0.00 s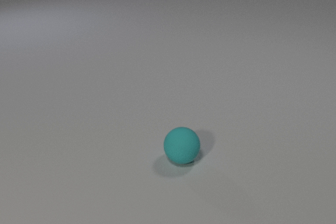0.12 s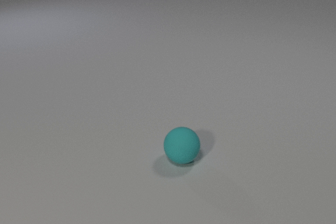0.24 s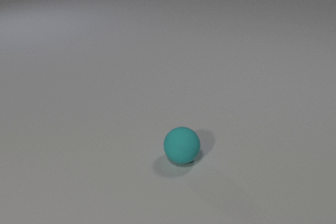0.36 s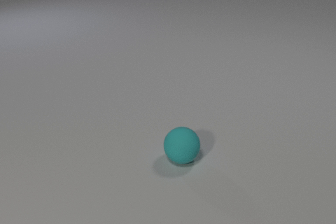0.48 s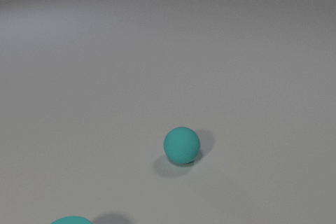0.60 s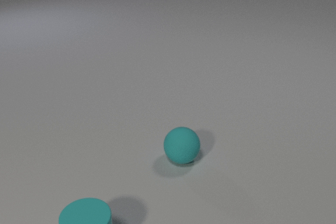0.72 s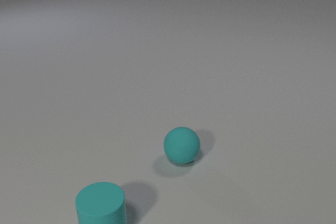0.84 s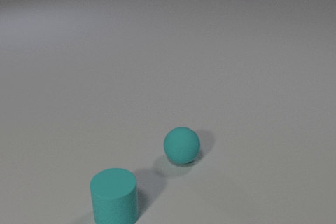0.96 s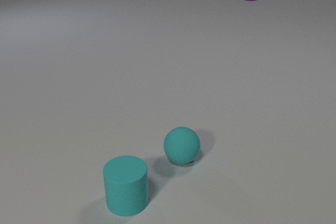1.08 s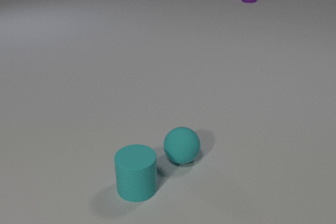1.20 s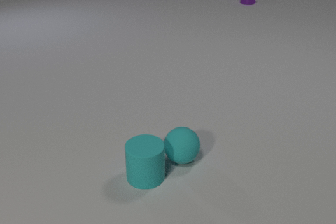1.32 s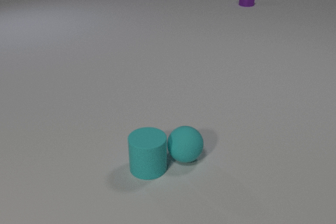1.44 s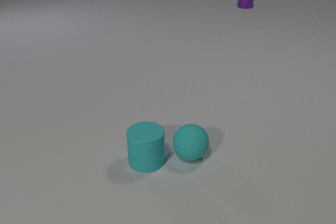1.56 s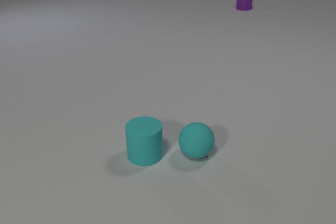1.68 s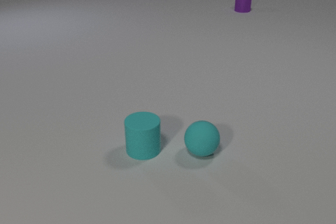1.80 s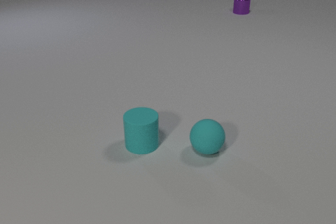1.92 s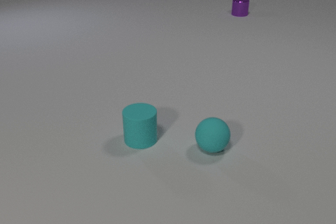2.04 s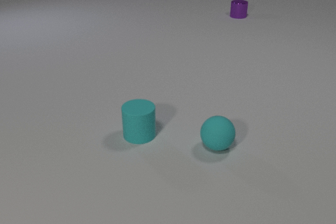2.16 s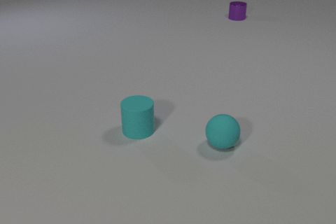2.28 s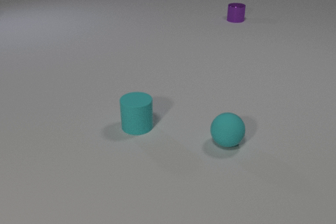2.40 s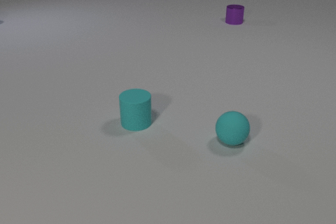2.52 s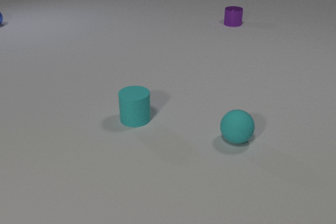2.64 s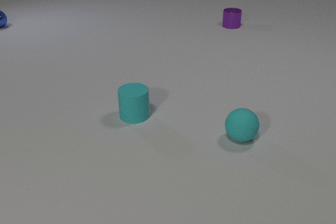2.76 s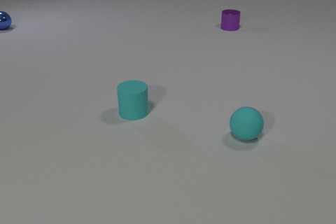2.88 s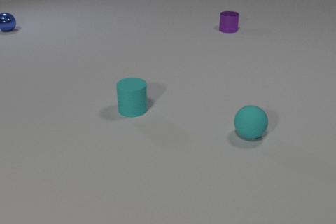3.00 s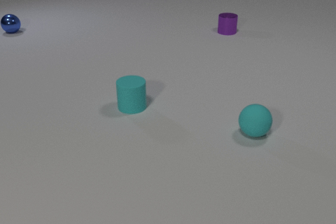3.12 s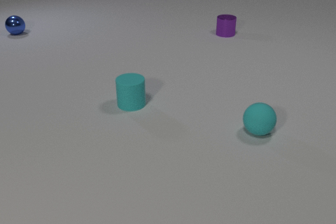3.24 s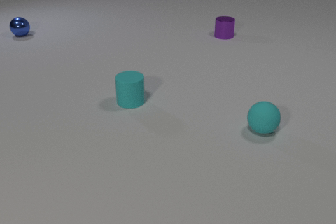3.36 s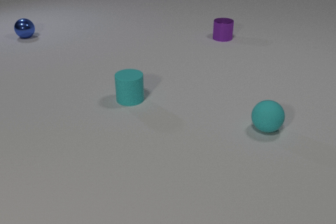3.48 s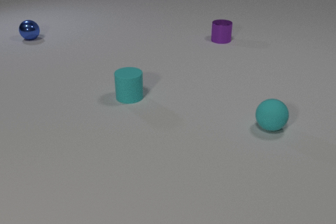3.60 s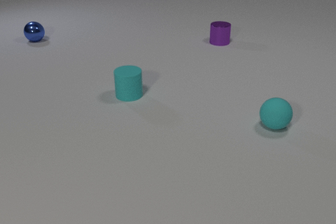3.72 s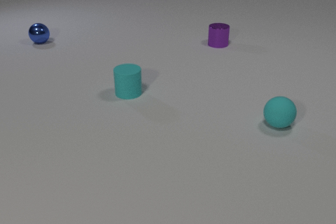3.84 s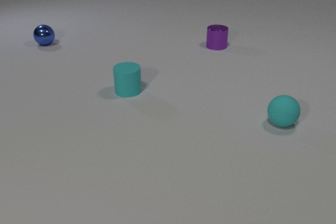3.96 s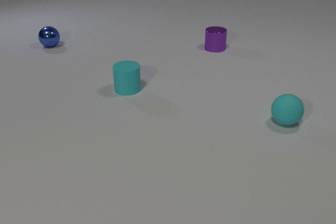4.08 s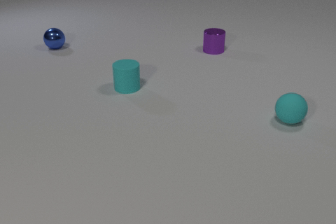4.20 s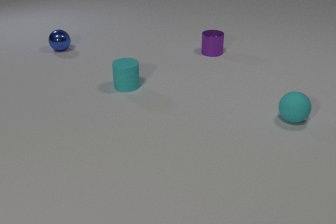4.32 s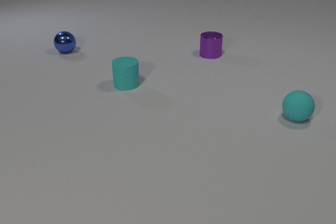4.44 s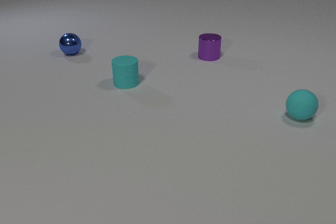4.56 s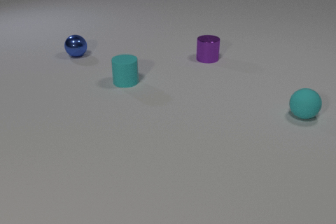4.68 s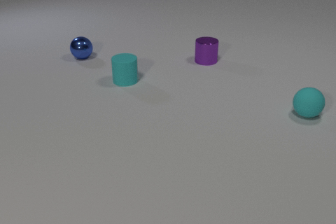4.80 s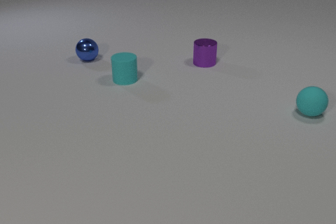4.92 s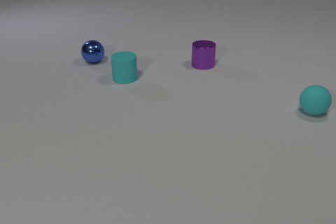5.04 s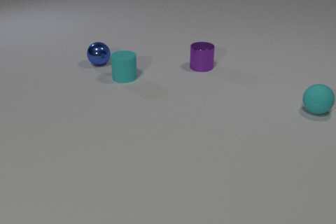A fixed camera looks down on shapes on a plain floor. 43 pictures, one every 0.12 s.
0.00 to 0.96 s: The cyan rubber cylinder comes in at the bottom edge, slides away from the camera and to the right. The purple metal cylinder comes in at the top edge, slides toward the camera.
0.96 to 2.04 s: The cyan rubber cylinder slides away from the camera. The cyan rubber sphere rolls to the right and away from the camera. The purple metal cylinder slides toward the camera. The cyan rubber cylinder and the cyan rubber sphere collide.
2.04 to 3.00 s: The cyan rubber cylinder slides away from the camera. The cyan rubber sphere rolls to the right and away from the camera. The blue metal sphere comes in at the left edge, rolls toward the camera and to the right. The purple metal cylinder slides toward the camera.
3.00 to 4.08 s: The cyan rubber cylinder slides away from the camera. The cyan rubber sphere rolls away from the camera and to the right. The blue metal sphere rolls toward the camera and to the right. The purple metal cylinder slides toward the camera.
4.08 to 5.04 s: The cyan rubber cylinder slides away from the camera. The cyan rubber sphere rolls away from the camera and to the right. The blue metal sphere rolls toward the camera and to the right. The purple metal cylinder slides toward the camera.
How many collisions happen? 1.
What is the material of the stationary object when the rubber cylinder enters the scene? rubber.
How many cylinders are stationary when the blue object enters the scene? 0.
